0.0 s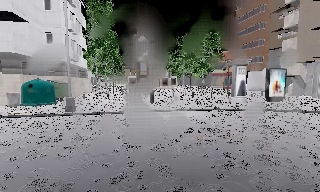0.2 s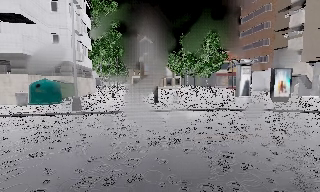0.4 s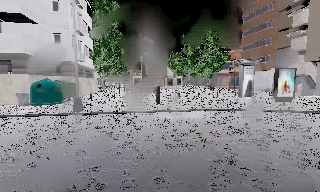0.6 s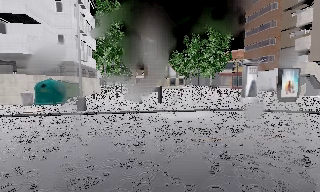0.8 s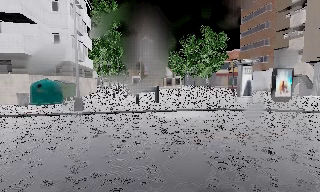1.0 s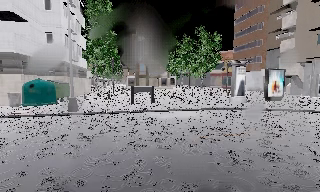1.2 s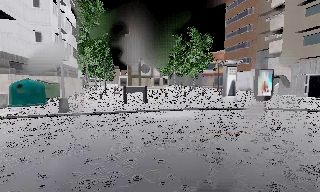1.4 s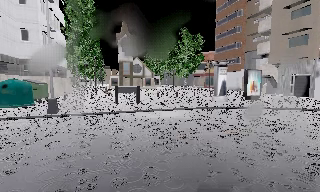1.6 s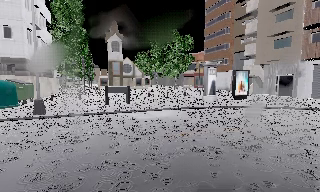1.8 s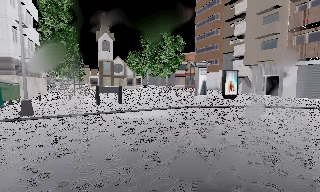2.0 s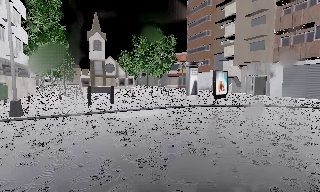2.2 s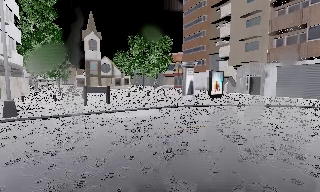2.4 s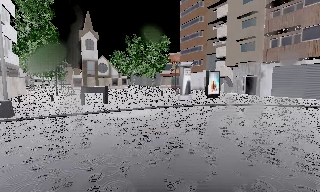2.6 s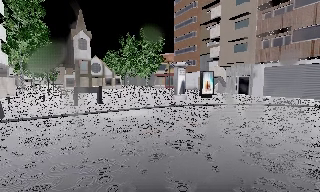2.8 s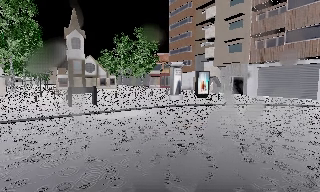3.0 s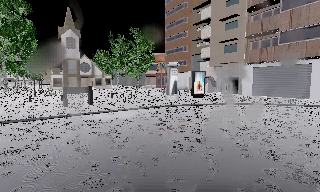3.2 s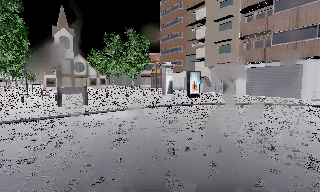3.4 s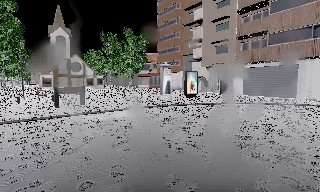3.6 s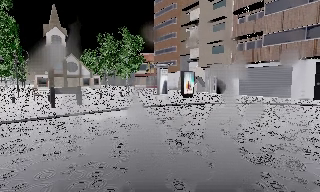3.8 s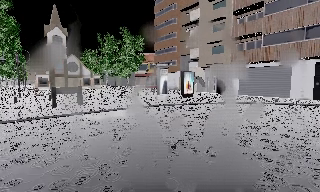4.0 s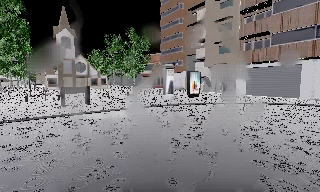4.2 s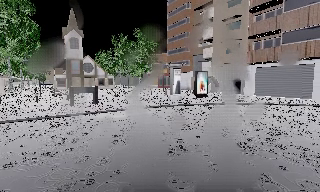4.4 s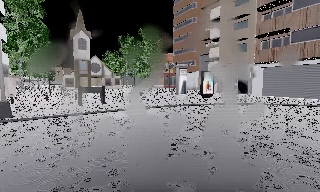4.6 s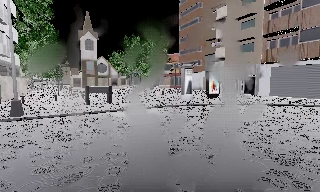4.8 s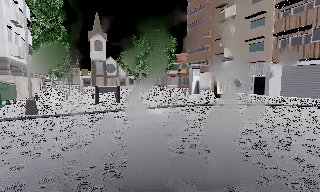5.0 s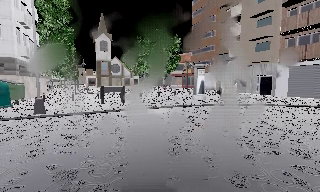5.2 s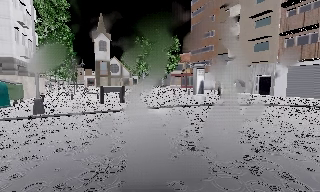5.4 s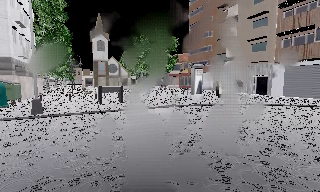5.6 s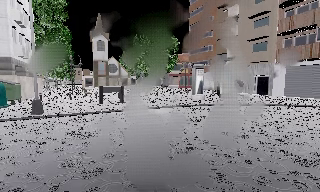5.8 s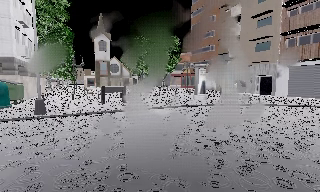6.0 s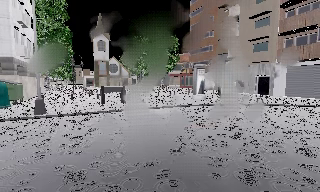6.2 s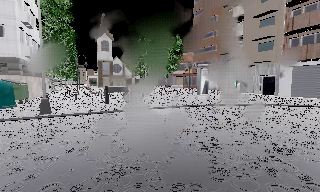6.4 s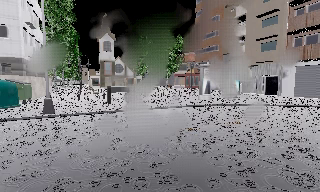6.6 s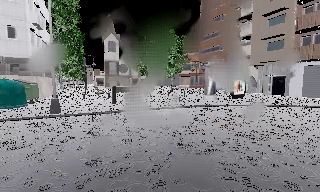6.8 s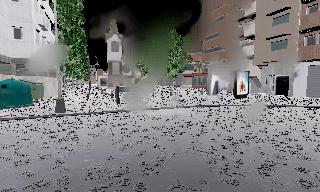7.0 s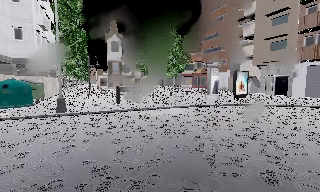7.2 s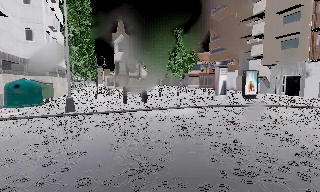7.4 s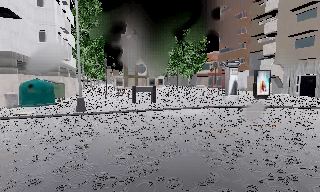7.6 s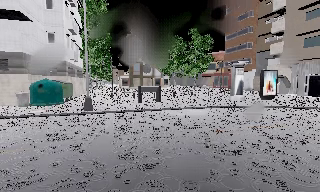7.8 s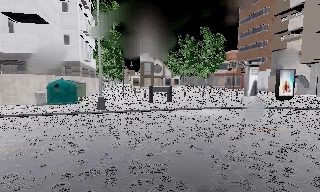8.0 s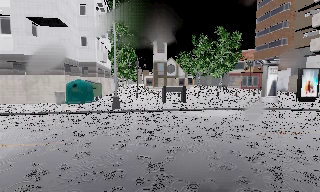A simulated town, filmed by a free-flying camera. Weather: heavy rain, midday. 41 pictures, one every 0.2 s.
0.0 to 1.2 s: The camera shifts only a little, or ends up much as it began.
1.2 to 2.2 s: The camera swings to its right by about 15 degrees, and the scene slides to the left.
2.2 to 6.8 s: The camera travels to its left and backward, about 1 m, so close, fixed things drift to the right.
6.8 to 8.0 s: The camera pans to its left, which is counterclockwise from overhead, by about 15 degrees.
The film runs backward here.
